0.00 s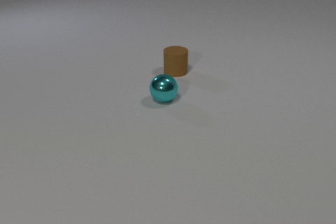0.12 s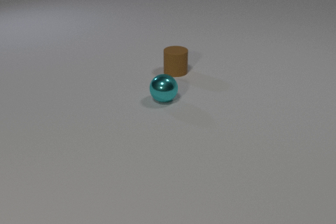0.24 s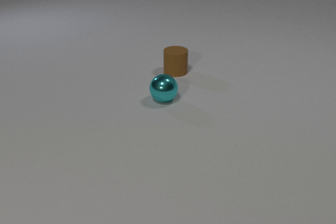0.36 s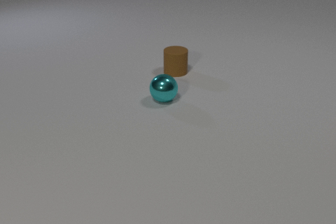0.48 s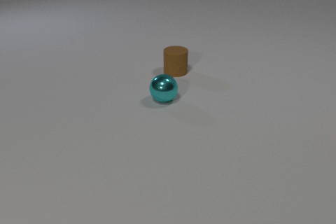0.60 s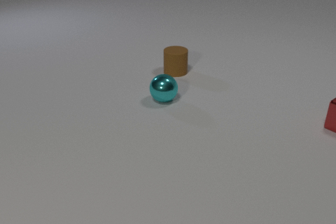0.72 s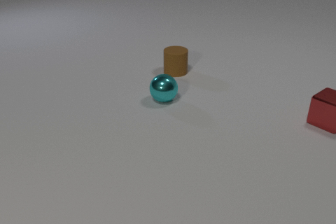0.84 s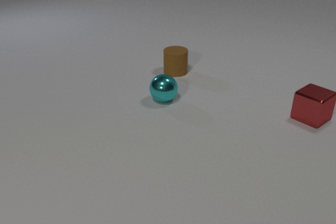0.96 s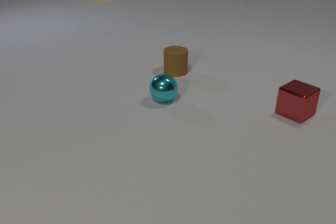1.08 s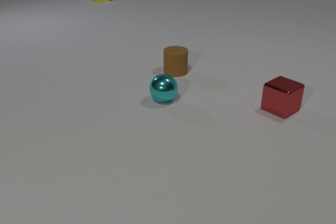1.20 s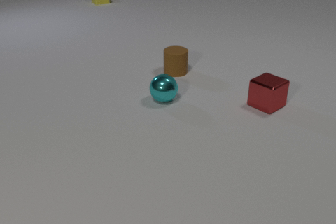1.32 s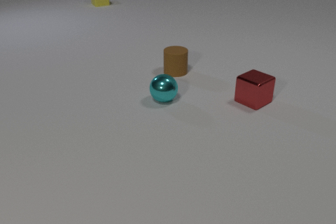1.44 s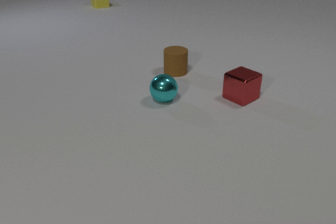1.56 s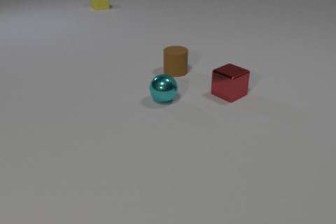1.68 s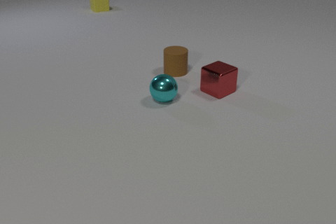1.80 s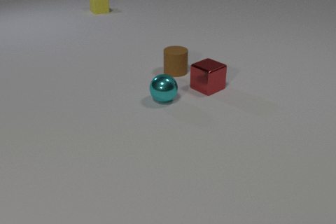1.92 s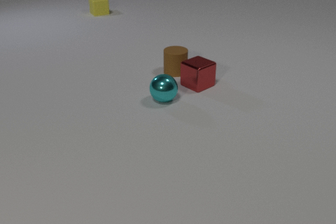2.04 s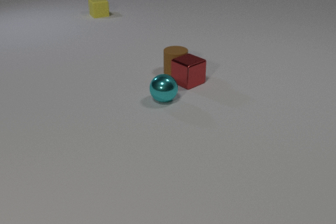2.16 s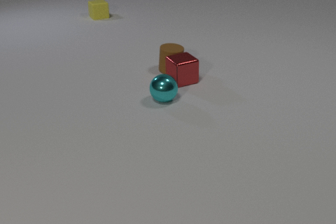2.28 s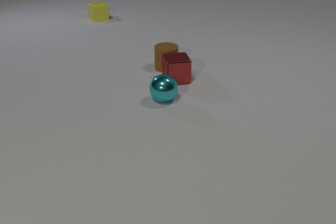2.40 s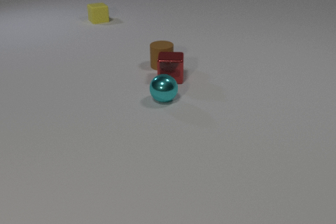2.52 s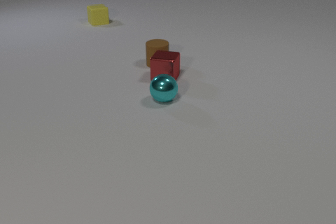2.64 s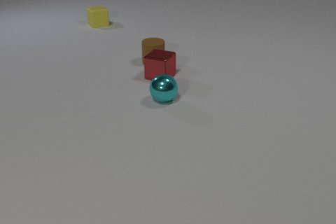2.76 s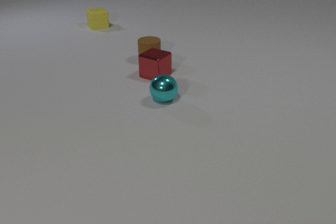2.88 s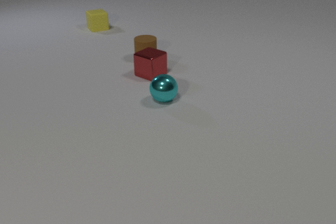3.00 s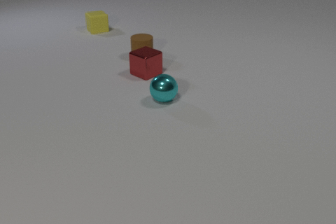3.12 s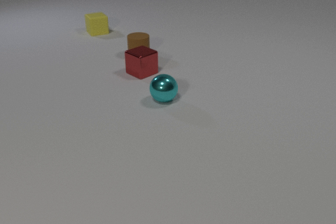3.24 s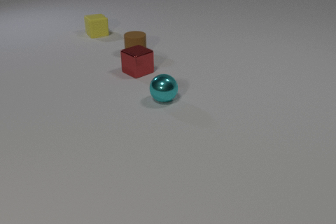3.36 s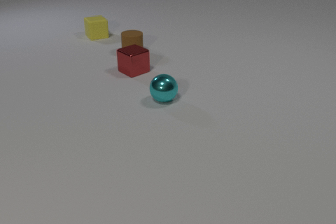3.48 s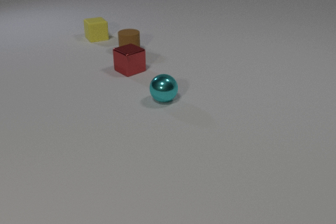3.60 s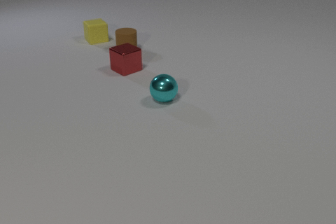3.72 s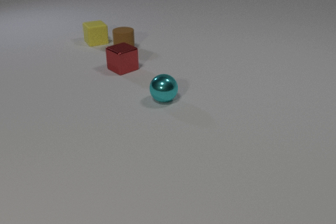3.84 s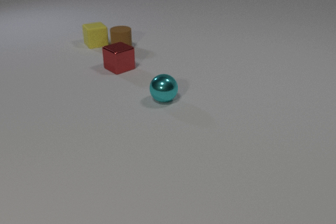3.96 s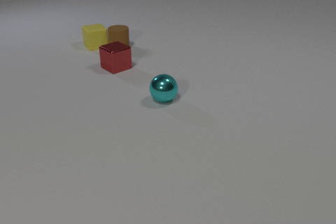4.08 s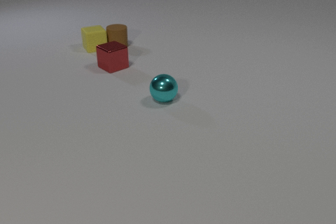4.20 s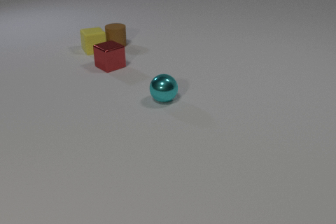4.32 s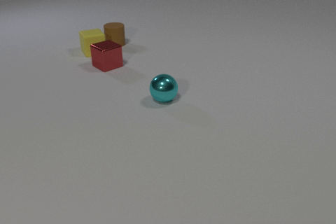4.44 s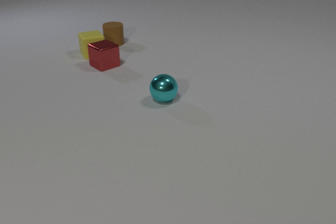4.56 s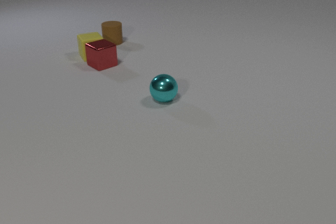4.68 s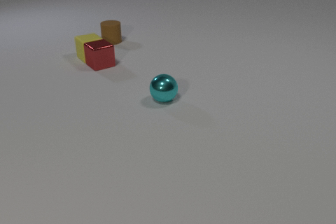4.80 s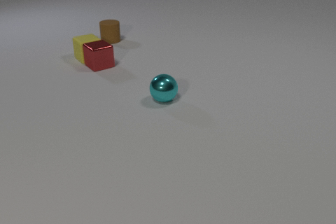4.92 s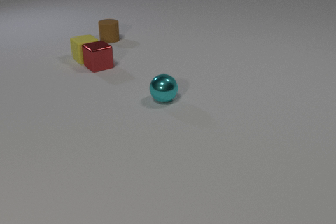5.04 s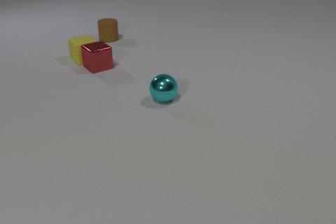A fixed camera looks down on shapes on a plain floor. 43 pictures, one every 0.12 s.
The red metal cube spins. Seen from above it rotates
clockwise.
The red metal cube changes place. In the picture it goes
to the left.
0.00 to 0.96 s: The red metal cube comes in at the right edge, slides to the left. The yellow rubber cube comes in at the top edge, slides toward the camera.
0.96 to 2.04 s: The red metal cube slides to the left and away from the camera. The yellow rubber cube slides toward the camera. The red metal cube and the brown rubber cylinder collide.
2.04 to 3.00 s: The red metal cube slides to the left and away from the camera, spins clockwise seen from above by about 90 degrees, its near face sliding to the left. The brown rubber cylinder slides away from the camera and to the left. The yellow rubber cube slides toward the camera.
3.00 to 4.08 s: The red metal cube slides to the left and away from the camera. The brown rubber cylinder slides away from the camera and to the left. The yellow rubber cube slides toward the camera. The brown rubber cylinder and the yellow rubber cube collide.
4.08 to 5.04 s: The red metal cube slides to the left. The brown rubber cylinder slides away from the camera and to the left. The yellow rubber cube slides toward the camera. The red metal cube and the yellow rubber cube collide.
Are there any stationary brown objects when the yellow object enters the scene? yes.
How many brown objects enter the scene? 0.
What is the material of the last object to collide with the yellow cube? metal.
